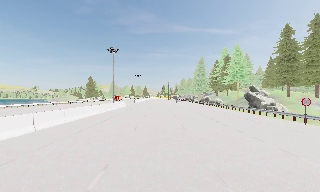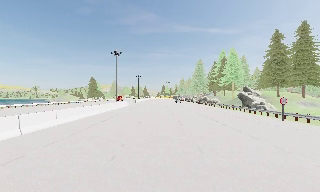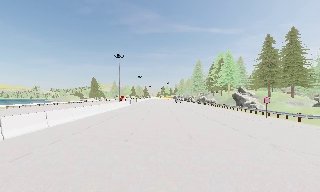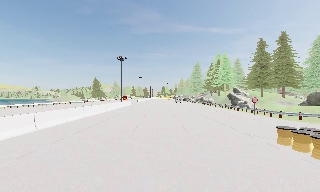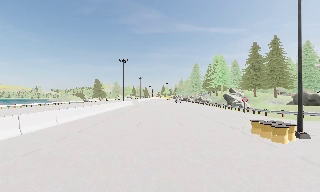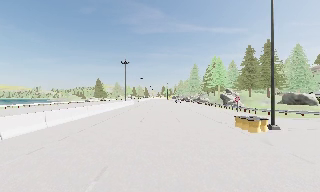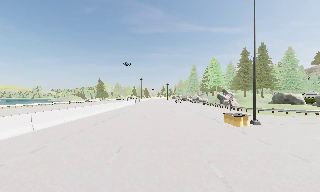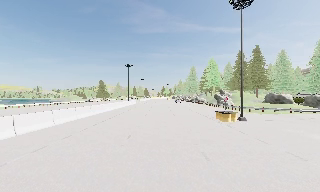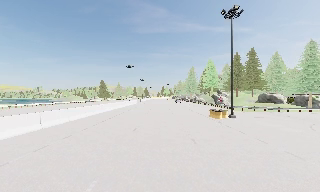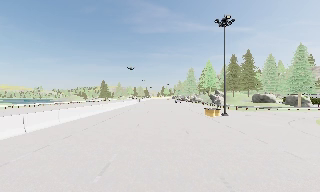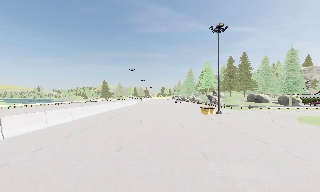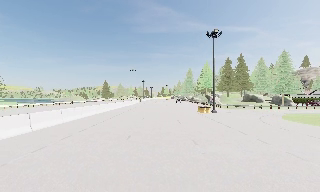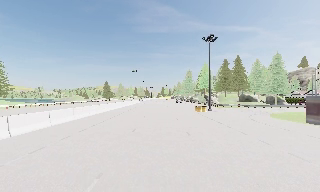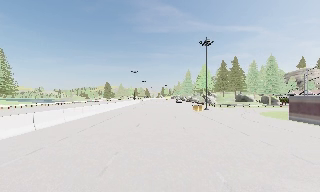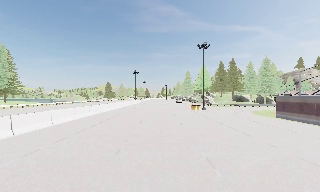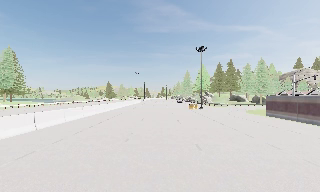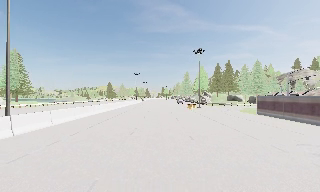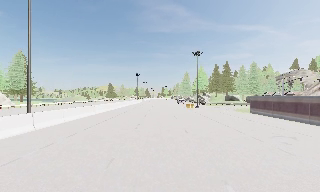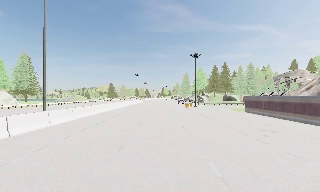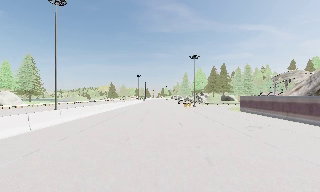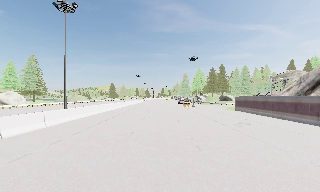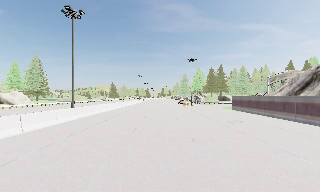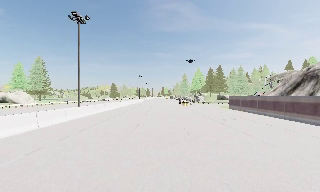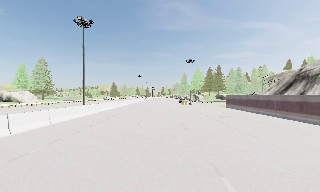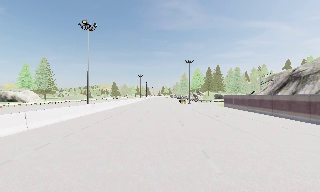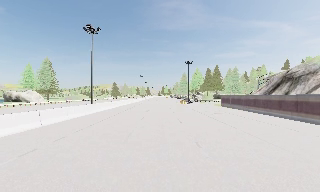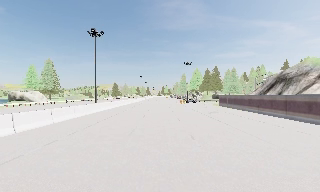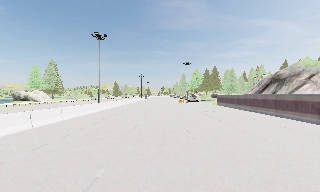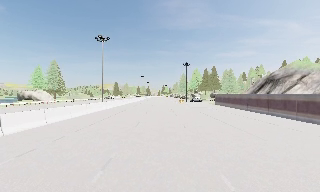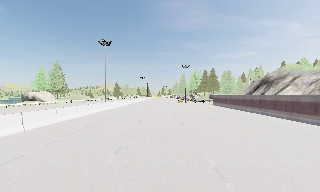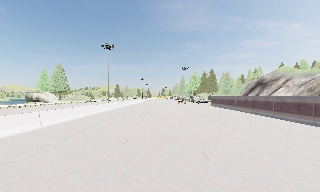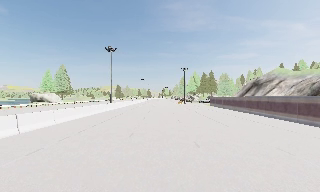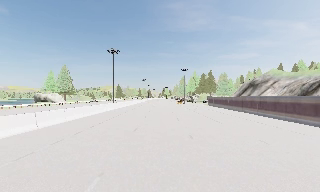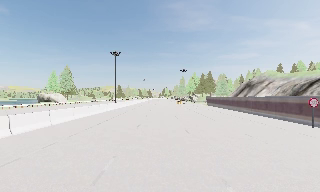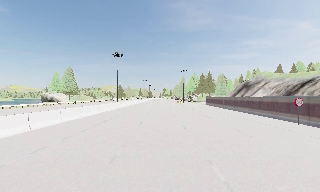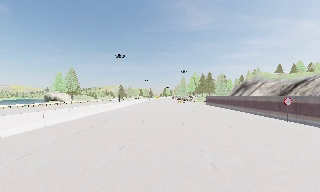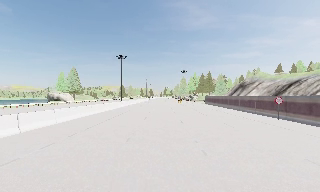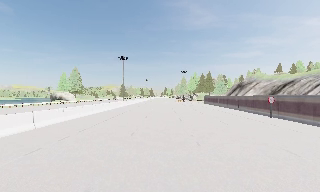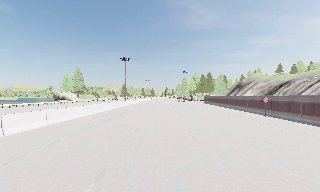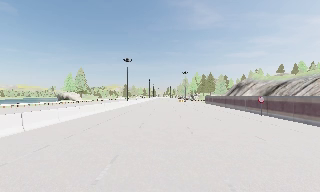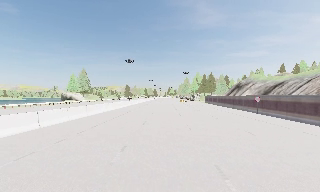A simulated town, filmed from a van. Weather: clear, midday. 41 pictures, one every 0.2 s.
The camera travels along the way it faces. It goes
backward.
0.0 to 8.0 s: The camera travels backward, about 65 m, so what stands in front gets smaller. It loses speed.
The film runs backward here.
